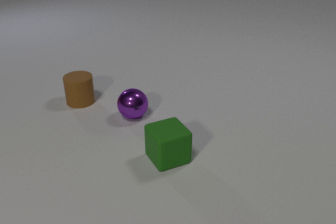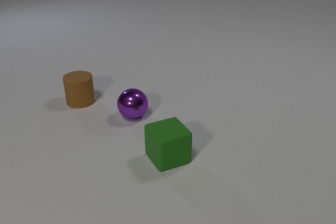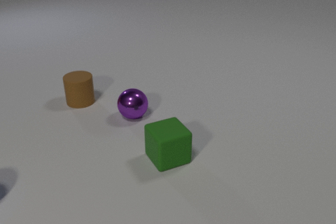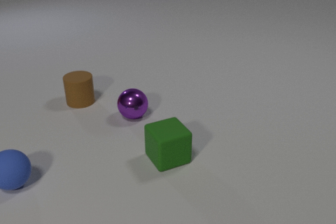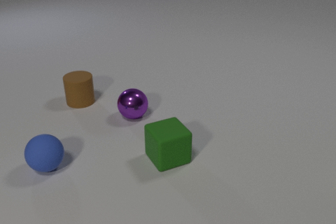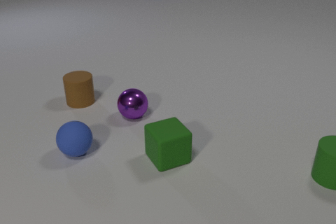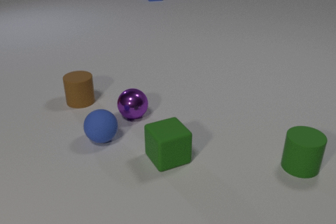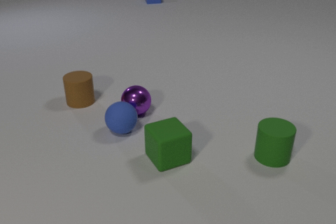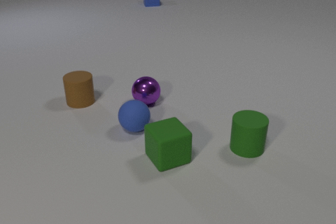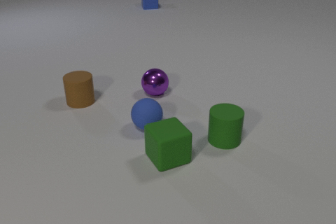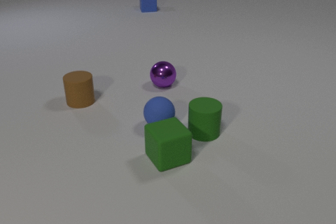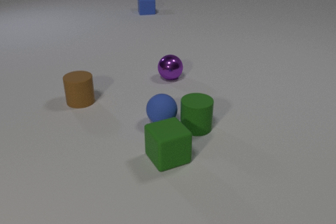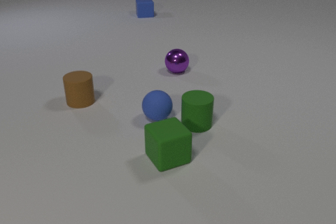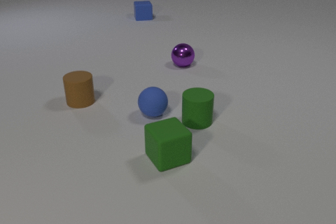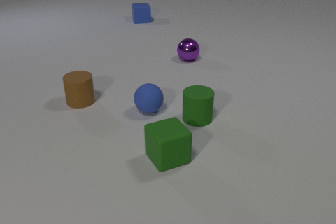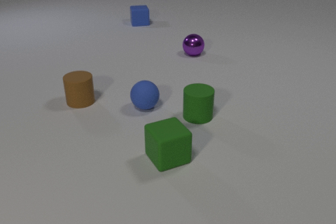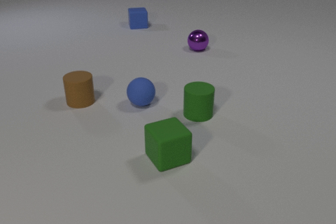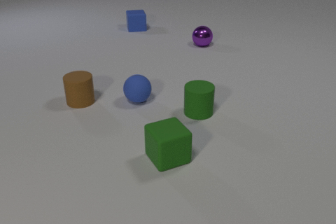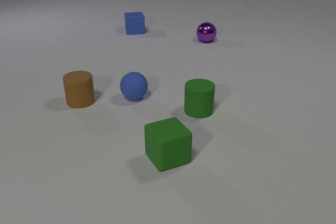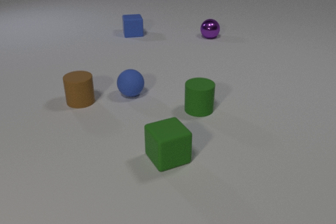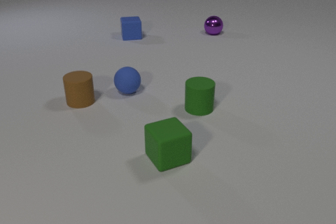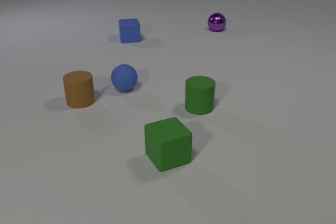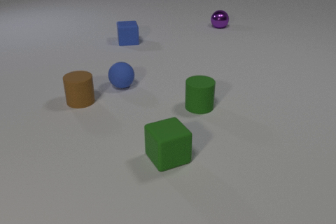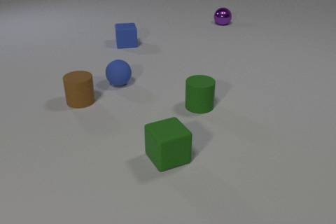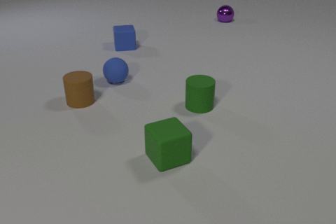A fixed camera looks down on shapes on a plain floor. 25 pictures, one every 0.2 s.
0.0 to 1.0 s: The blue rubber sphere comes in at the left edge, rolls to the right and away from the camera. The green rubber cylinder comes in at the right edge, slides to the left.
1.0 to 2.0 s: The blue rubber sphere rolls to the right and away from the camera. The purple metal sphere rolls away from the camera and to the right. The green rubber cylinder slides to the left. The blue rubber cube slides toward the camera. The blue rubber sphere and the purple metal sphere collide.
2.0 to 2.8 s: The blue rubber sphere rolls away from the camera. The purple metal sphere rolls away from the camera. The green rubber cylinder slides away from the camera. The blue rubber cube slides toward the camera. The blue rubber sphere and the green rubber cylinder collide.
2.8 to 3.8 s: The blue rubber sphere rolls away from the camera and to the left. The purple metal sphere rolls away from the camera. The green rubber cylinder slides away from the camera. The blue rubber cube slides toward the camera.
3.8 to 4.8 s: The blue rubber sphere rolls away from the camera and to the left. The purple metal sphere rolls away from the camera. The green rubber cylinder slides away from the camera. The blue rubber cube slides toward the camera.
How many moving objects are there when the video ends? 3.
What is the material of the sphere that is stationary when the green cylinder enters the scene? metal.
What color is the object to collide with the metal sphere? blue.
